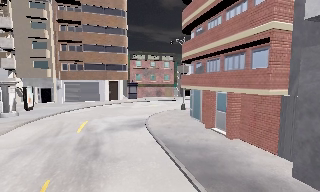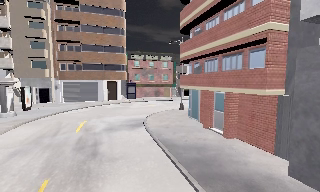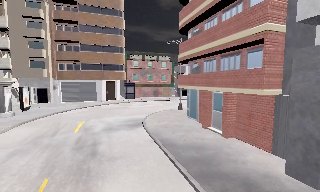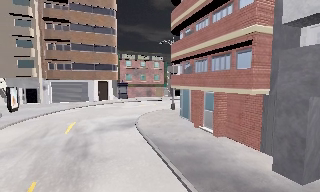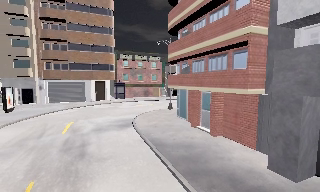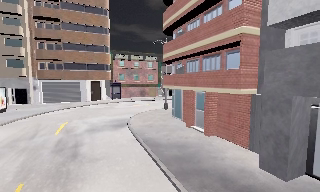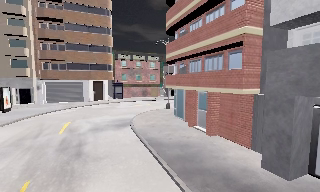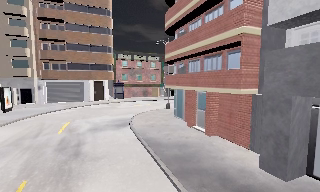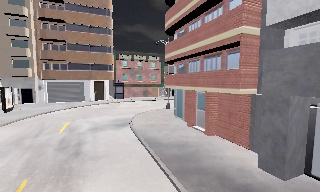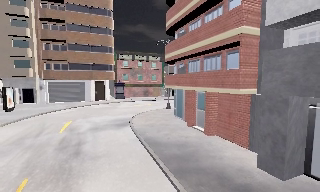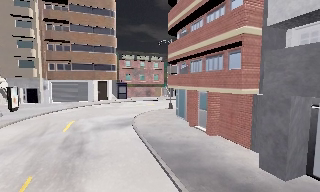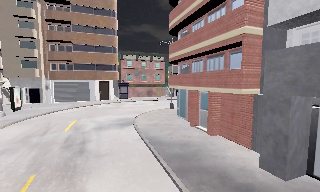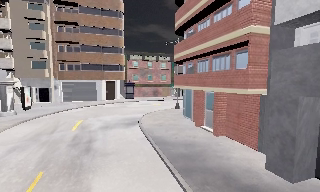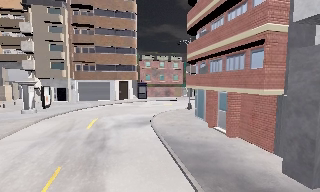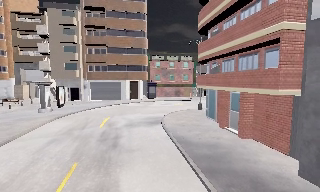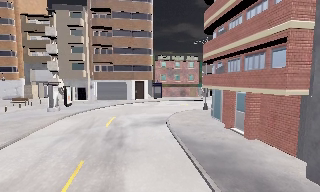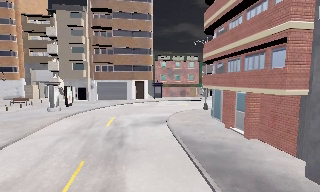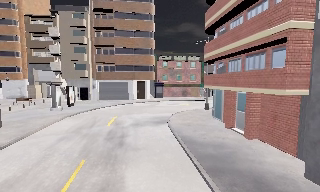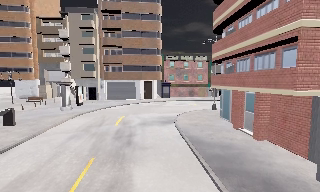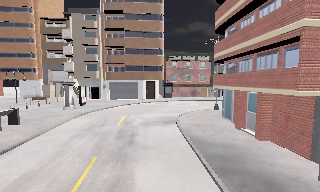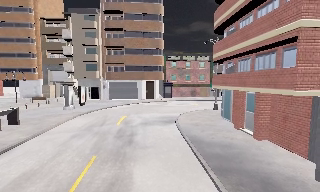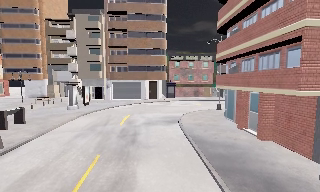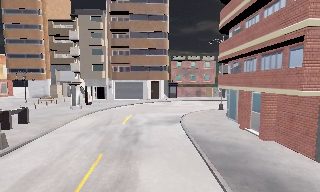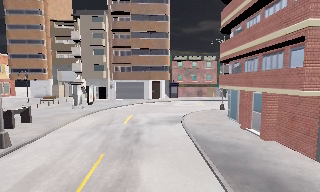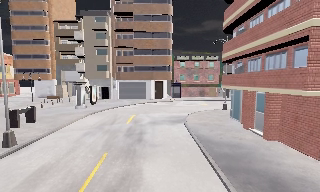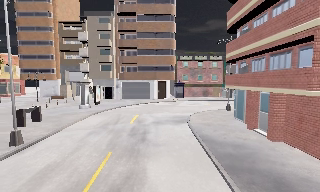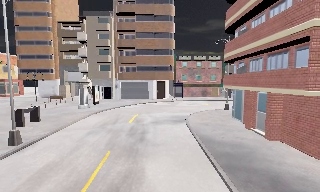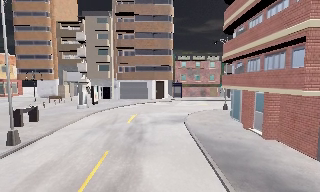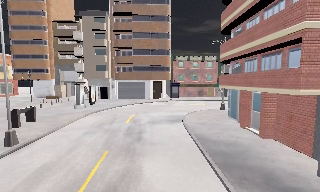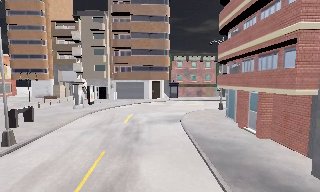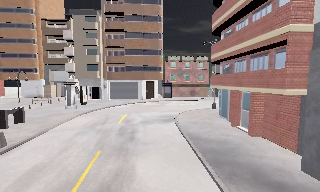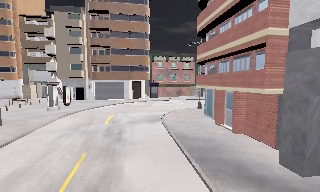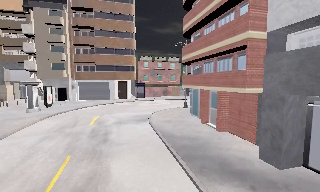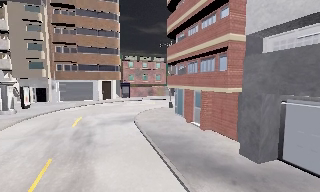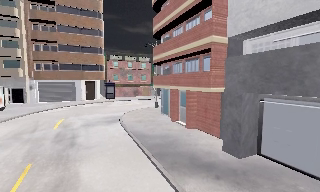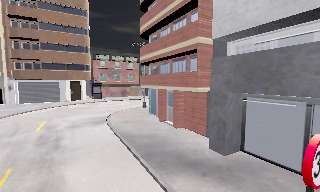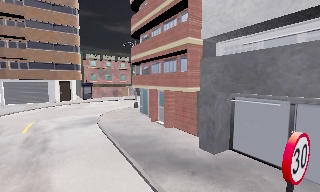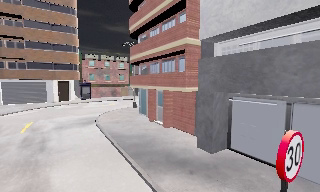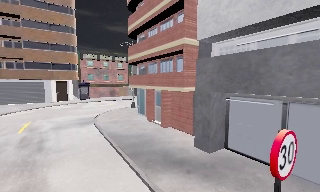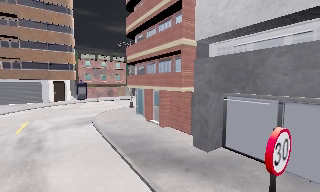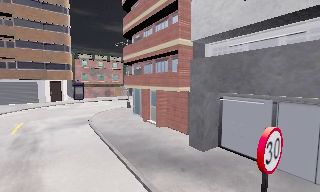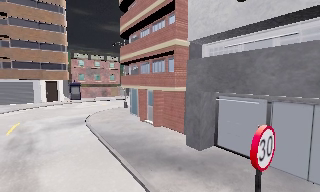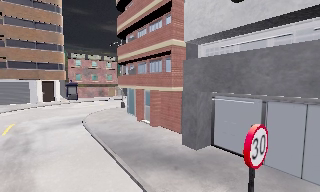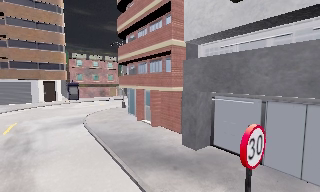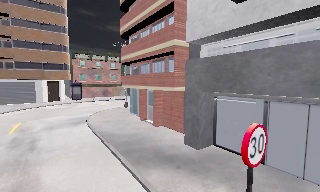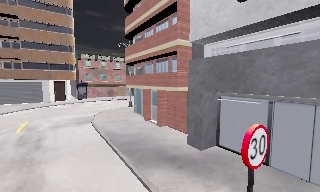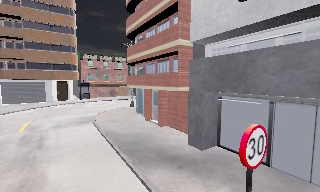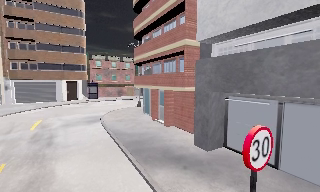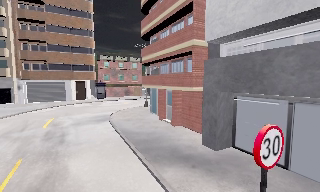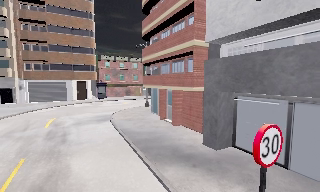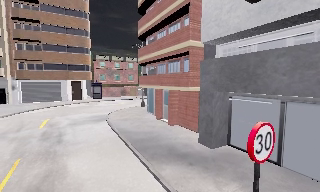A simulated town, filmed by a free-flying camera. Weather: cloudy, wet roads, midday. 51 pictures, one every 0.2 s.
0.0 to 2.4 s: The camera travels to its right, about 0.5 m, so close, fixed things drift to the left.
2.4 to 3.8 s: The camera pans to its left, which is counterclockwise from overhead, by about 15 degrees.
3.8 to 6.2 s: The camera travels backward, about 0.5 m, so what stands in front gets smaller.
6.2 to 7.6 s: The camera swings to its right by about 25 degrees, and the scene slides to the left.
7.6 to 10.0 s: The camera travels backward, about 0.5 m, so what stands in front gets smaller.
The film runs backward here.
